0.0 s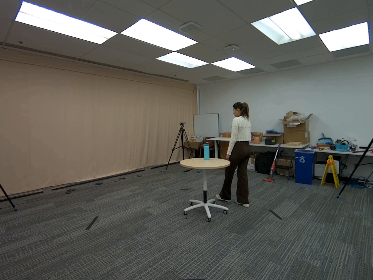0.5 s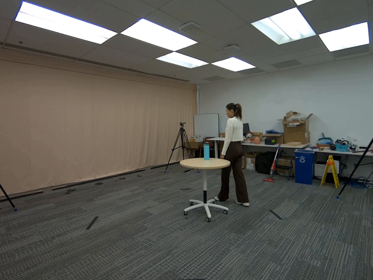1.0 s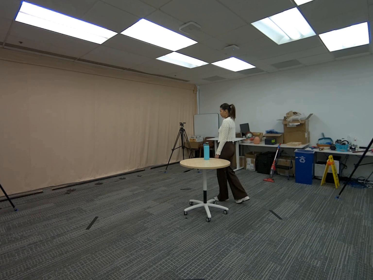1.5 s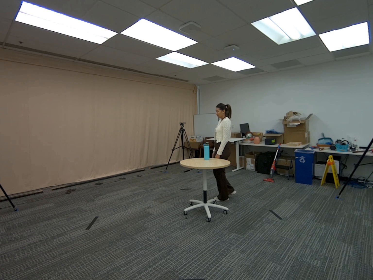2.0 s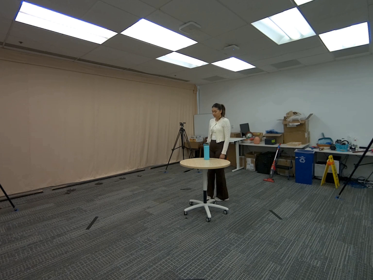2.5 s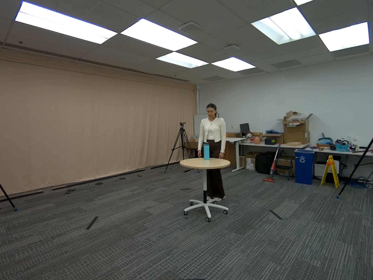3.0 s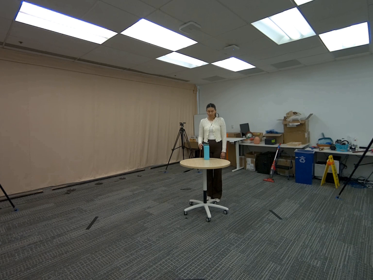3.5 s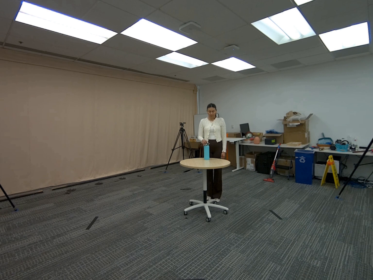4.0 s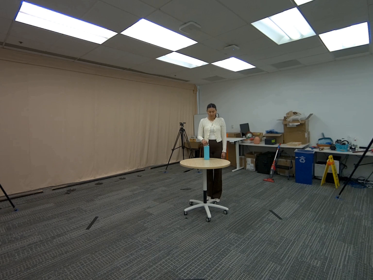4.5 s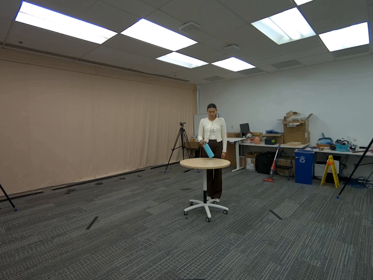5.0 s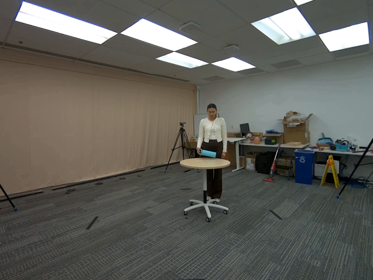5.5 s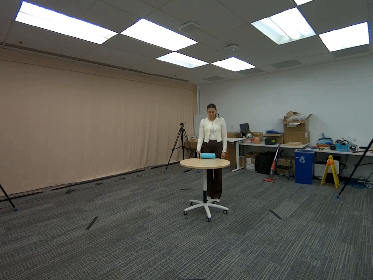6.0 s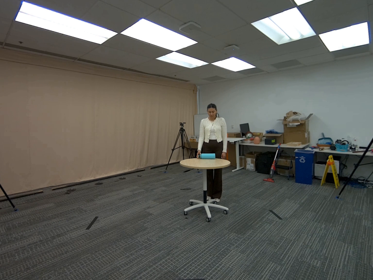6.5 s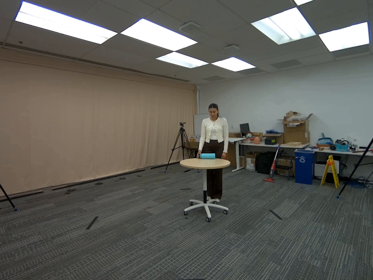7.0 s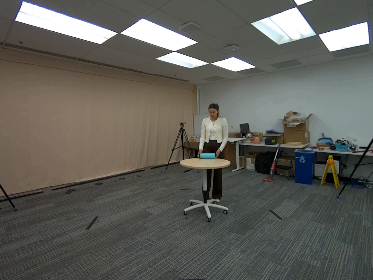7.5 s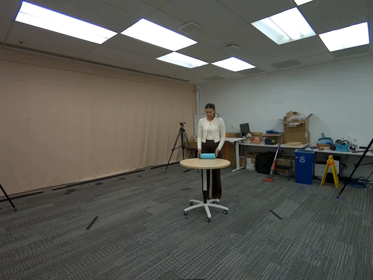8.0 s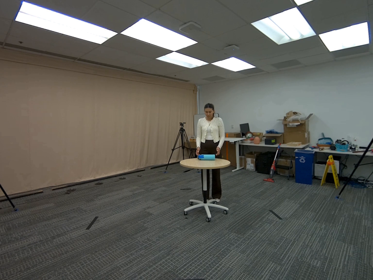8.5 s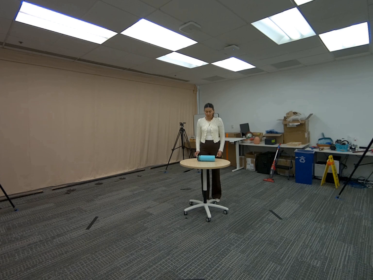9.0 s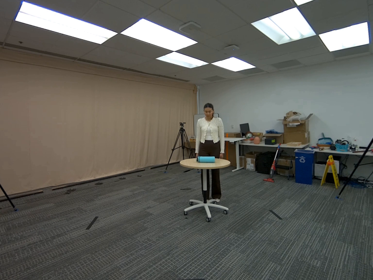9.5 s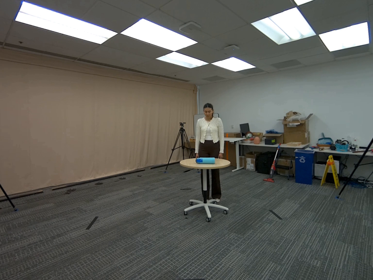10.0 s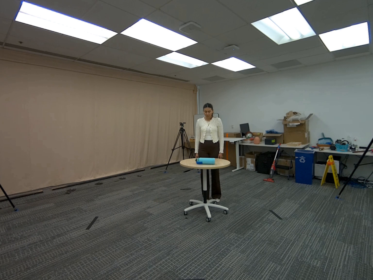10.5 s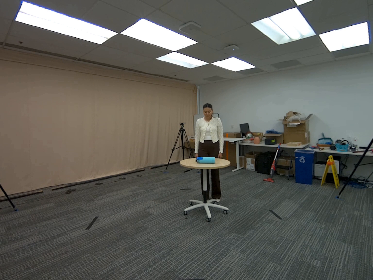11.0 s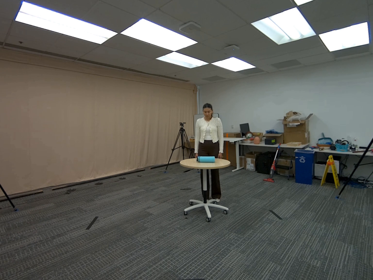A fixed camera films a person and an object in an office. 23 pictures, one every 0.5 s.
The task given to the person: Walk to the cyan water bottle on the round table. Pick it up with your right hand and place it on its side. Then use both hands to gently push it so it rolls across the table.
